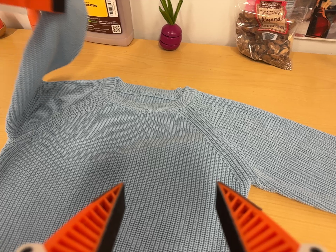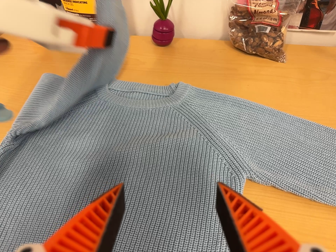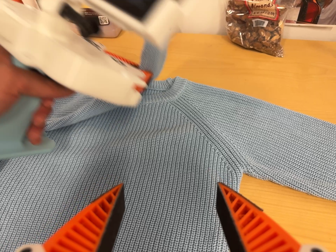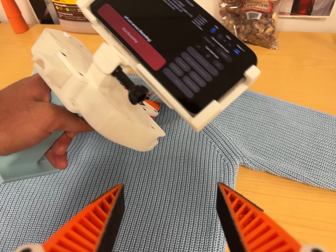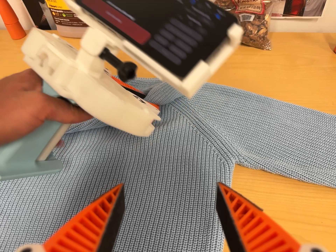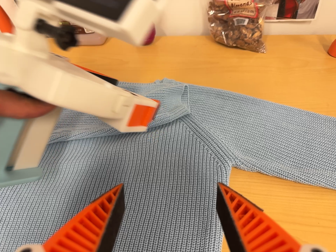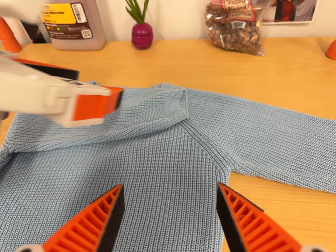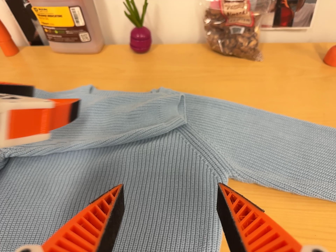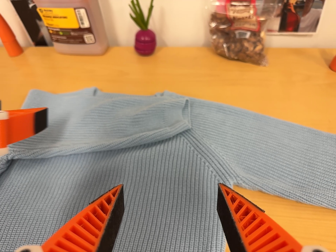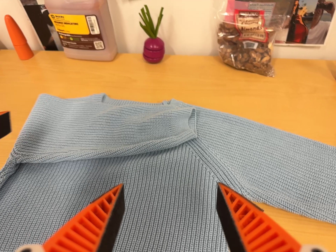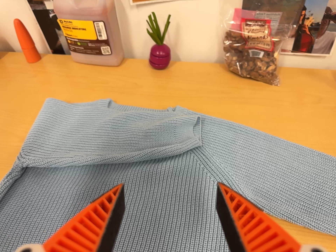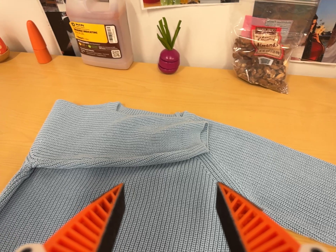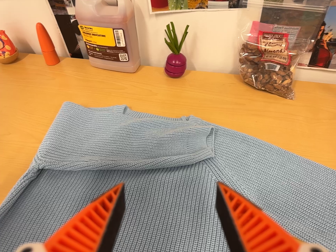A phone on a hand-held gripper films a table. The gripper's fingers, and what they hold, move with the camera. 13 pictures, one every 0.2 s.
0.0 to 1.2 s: The camera shifts only a little, or ends up much as it began.
1.2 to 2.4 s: The camera travels toward the top of its view, about 5 cm, so close, fixed things drift downward.
The film runs forward here.
